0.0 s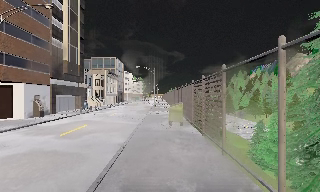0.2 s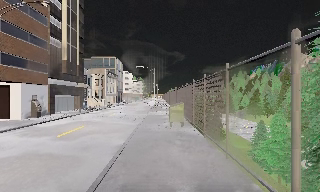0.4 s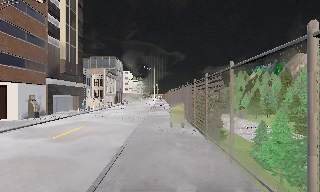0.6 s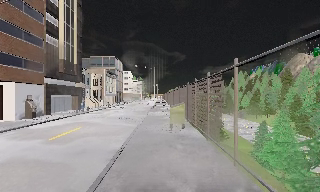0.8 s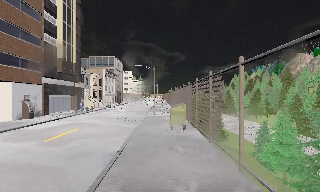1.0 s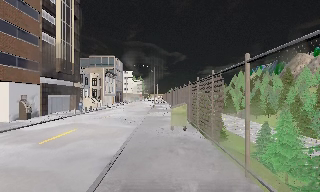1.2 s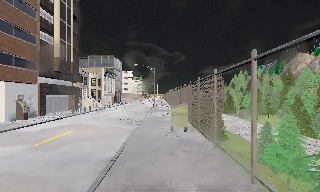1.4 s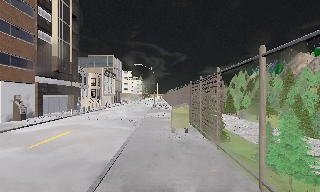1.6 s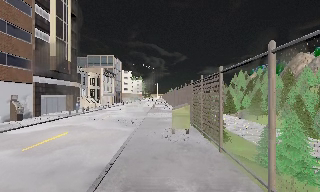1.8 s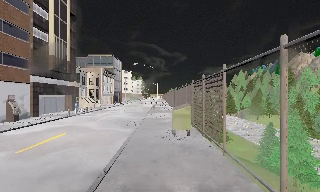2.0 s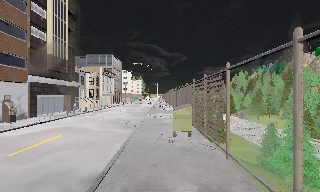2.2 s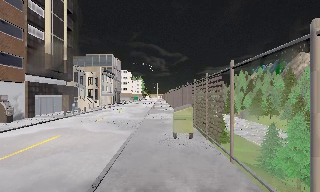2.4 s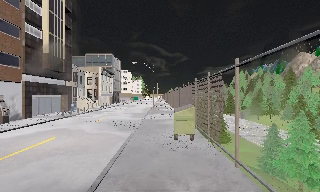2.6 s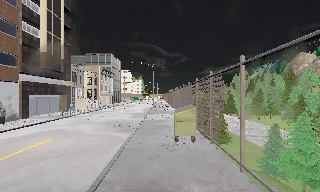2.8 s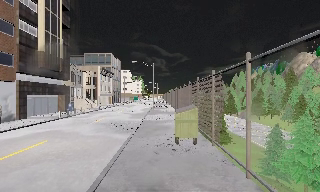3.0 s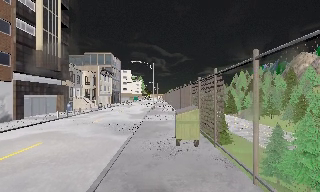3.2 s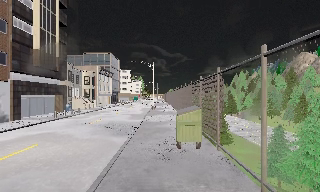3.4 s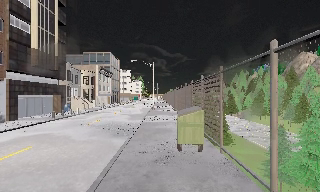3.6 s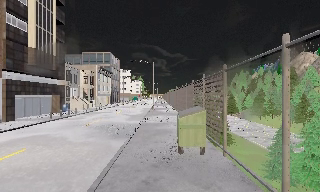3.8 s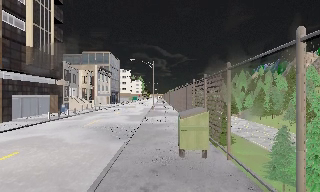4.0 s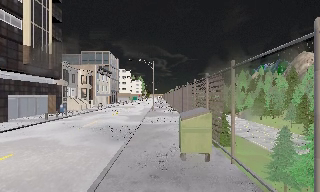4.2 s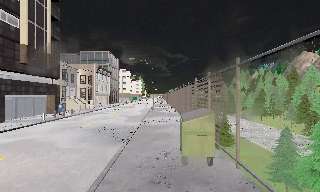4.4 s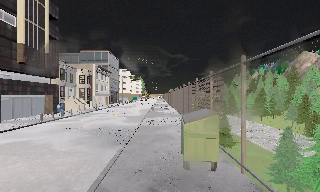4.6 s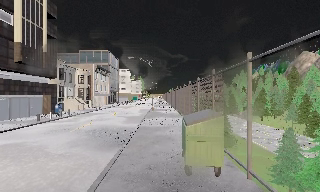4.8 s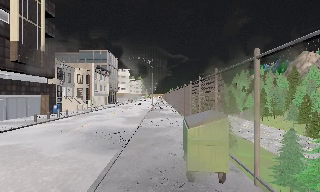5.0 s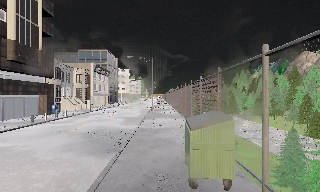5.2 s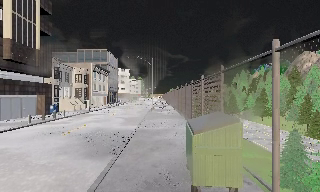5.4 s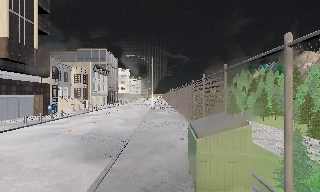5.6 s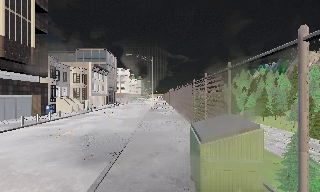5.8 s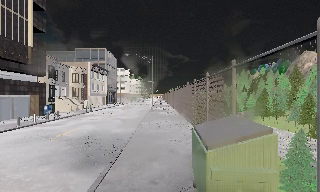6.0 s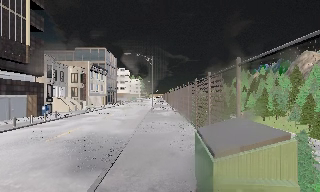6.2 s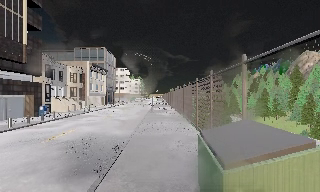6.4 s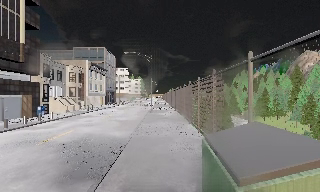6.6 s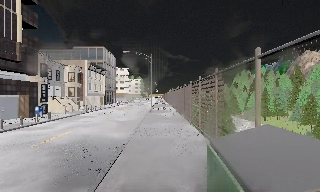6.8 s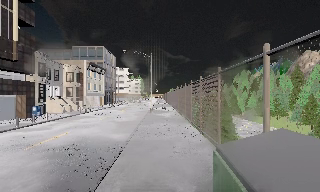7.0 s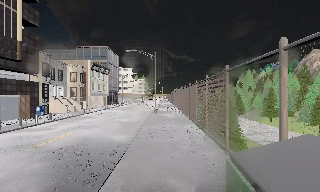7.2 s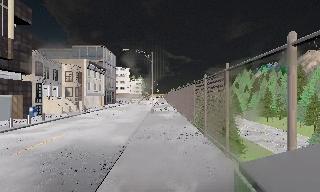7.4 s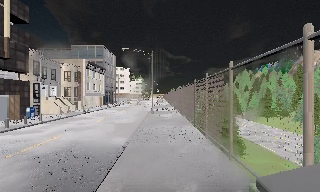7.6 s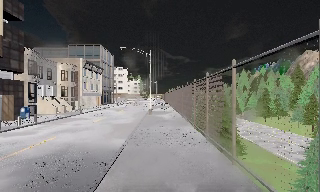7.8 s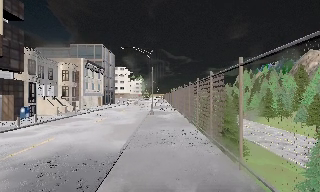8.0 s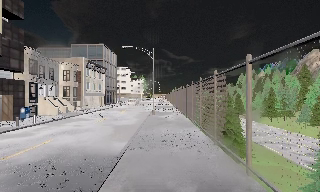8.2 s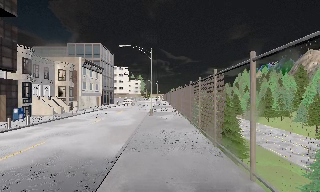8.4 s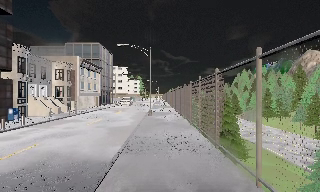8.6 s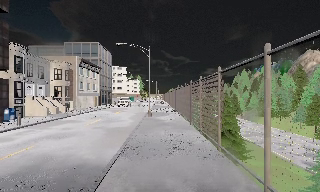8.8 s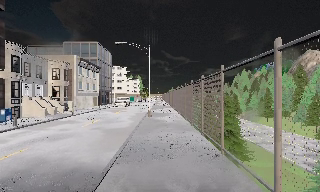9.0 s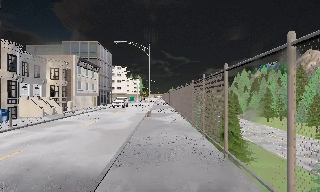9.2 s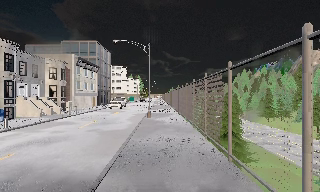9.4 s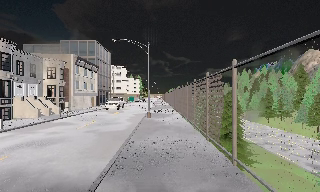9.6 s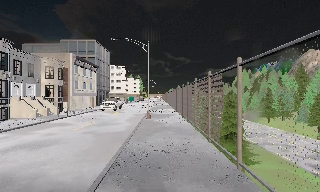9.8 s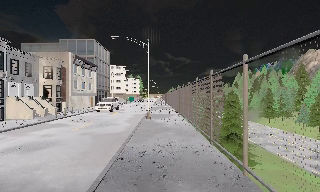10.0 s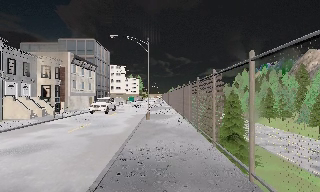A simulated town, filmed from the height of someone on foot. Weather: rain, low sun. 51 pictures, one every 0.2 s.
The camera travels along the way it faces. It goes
forward.
0.0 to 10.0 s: The camera travels forward, about 16 m, so what stands in front looms larger.
The film runs forward here.
